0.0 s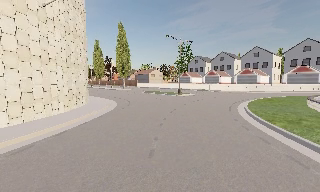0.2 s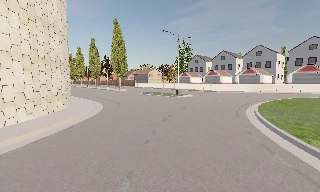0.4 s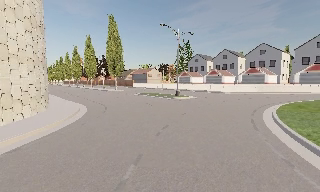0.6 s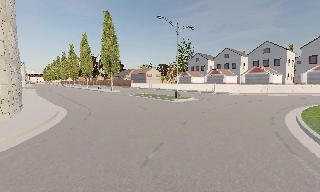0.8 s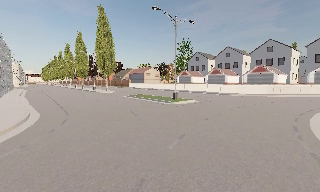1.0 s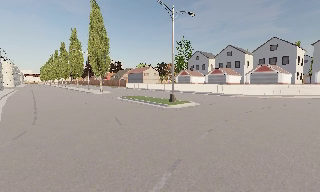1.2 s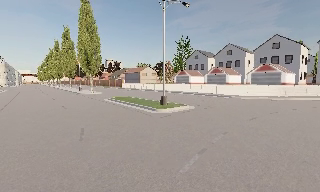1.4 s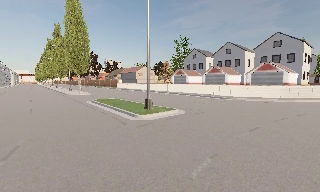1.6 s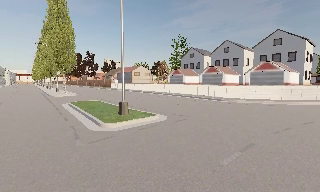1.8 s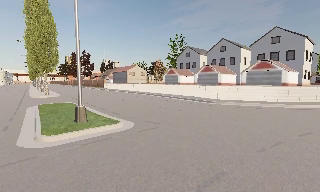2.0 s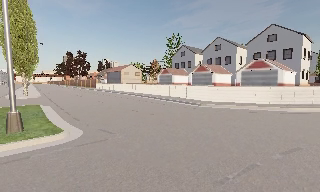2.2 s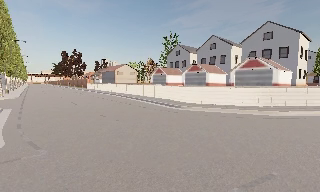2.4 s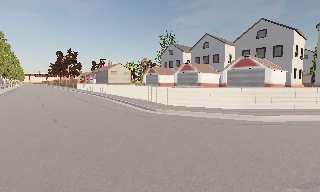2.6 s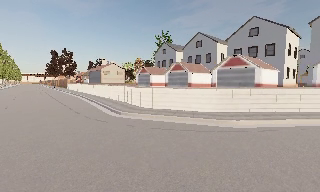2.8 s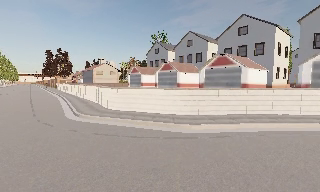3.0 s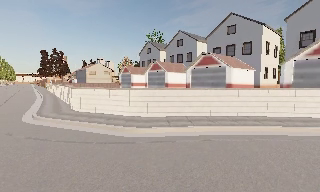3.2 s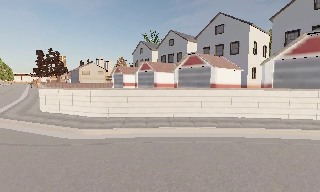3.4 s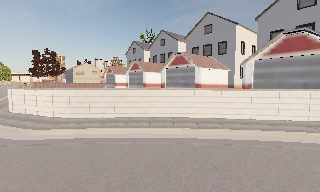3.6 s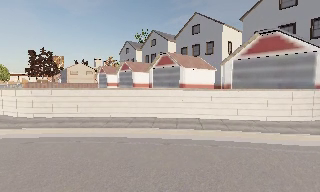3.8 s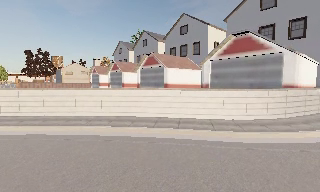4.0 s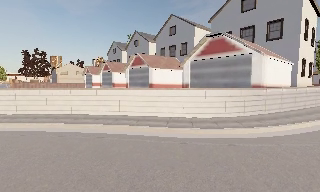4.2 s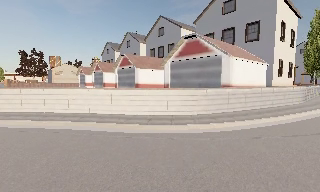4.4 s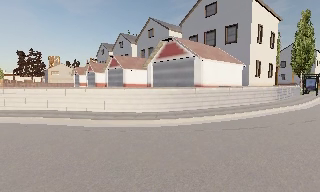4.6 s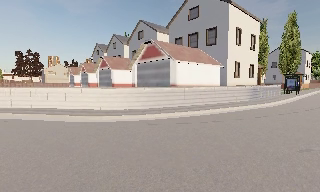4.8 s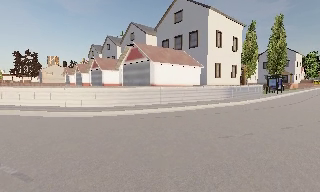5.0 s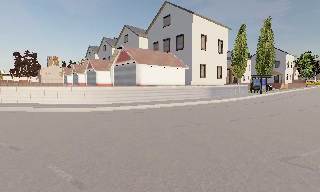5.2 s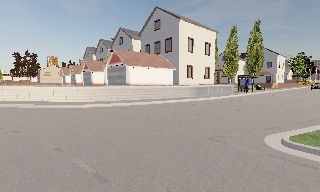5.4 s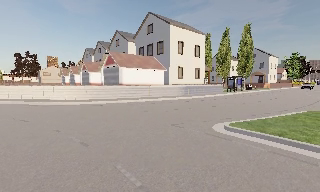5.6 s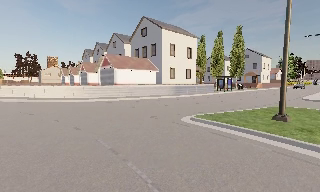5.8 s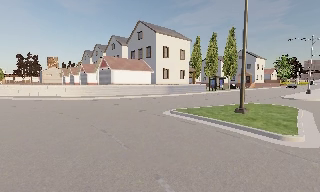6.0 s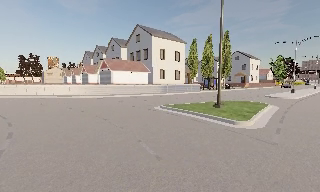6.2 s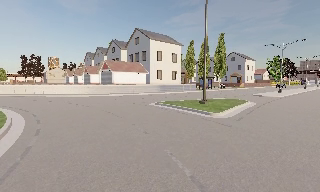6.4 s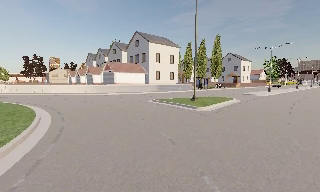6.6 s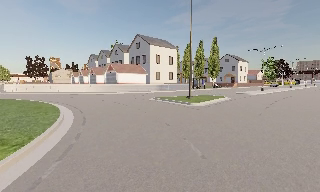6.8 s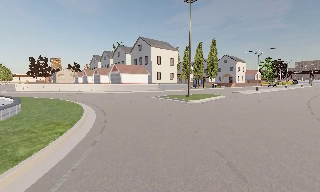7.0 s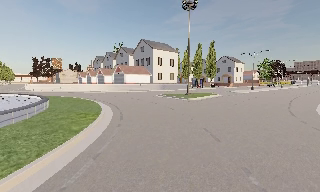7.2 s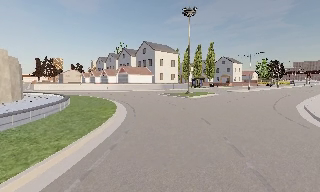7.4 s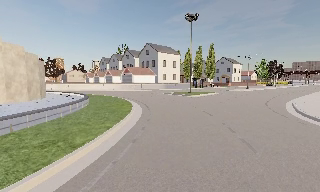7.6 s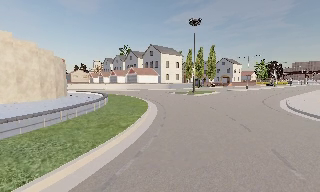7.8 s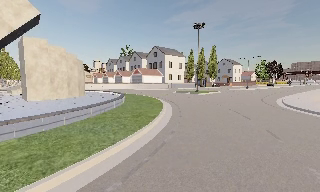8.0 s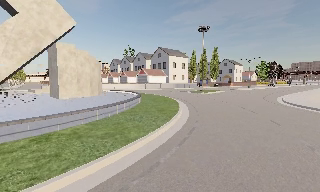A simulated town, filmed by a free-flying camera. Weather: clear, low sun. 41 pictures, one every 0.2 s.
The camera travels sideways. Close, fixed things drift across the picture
to the left.
0.0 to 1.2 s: The camera travels forward, about 12 m, so what stands in front looms larger.
1.2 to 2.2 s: The camera travels forward and to its right, about 11 m, so what stands in front looms larger.
2.2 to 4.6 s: The camera travels to its right, about 25 m, so close, fixed things drift to the left.
4.6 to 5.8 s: The camera travels backward and to its right, about 12 m, so what stands in front gets smaller.
5.8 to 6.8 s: The camera travels backward, about 10 m, so what stands in front gets smaller.
6.8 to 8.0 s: The camera travels backward and to its left, about 12 m, so what stands in front gets smaller.
The film runs backward here.
